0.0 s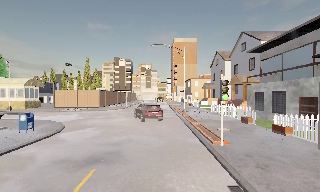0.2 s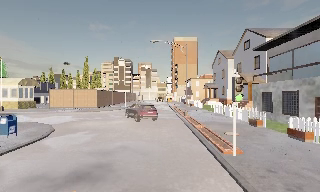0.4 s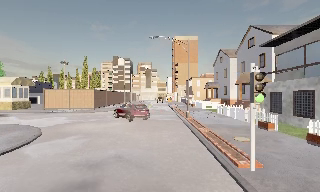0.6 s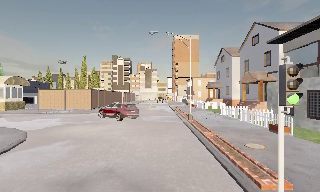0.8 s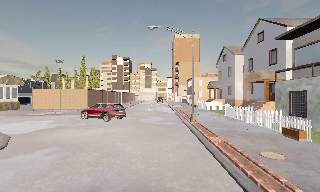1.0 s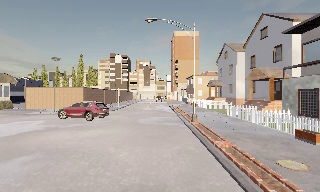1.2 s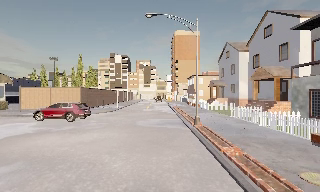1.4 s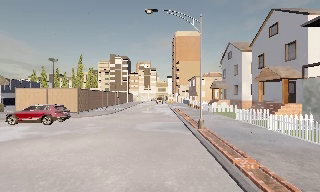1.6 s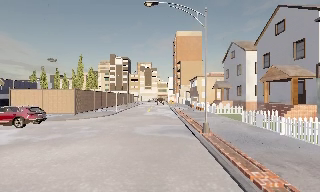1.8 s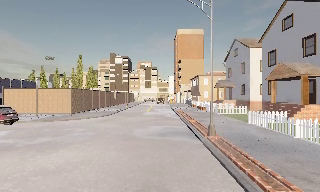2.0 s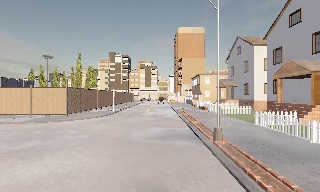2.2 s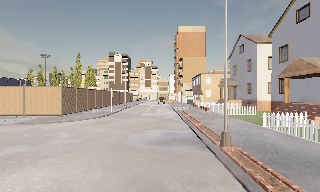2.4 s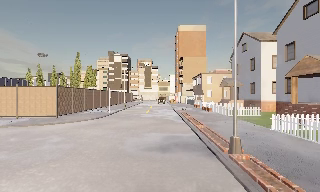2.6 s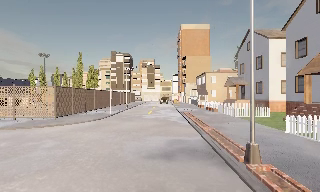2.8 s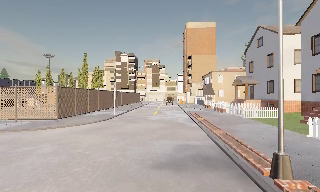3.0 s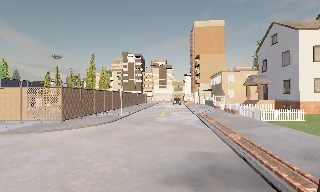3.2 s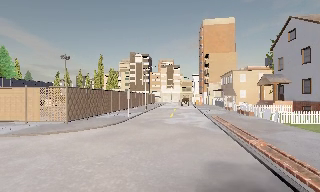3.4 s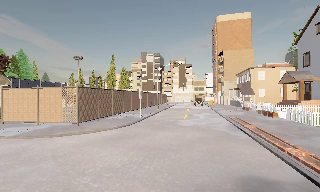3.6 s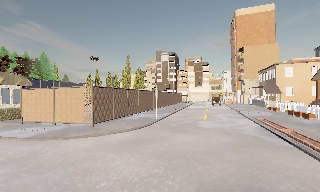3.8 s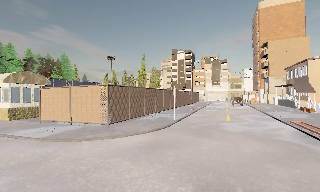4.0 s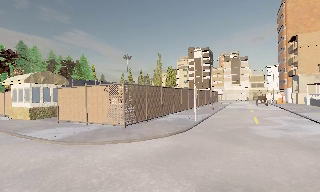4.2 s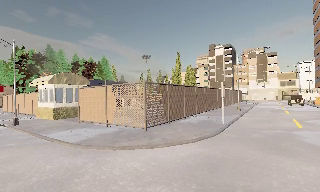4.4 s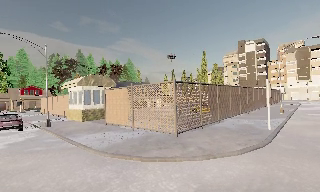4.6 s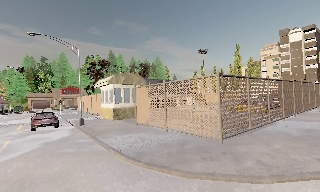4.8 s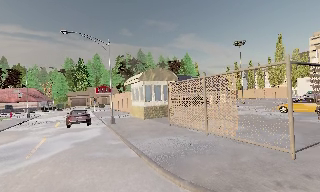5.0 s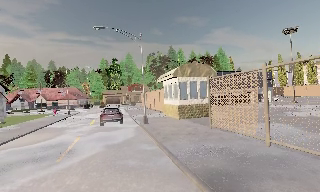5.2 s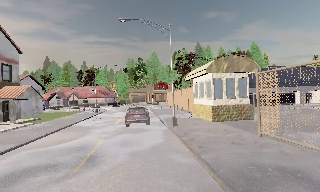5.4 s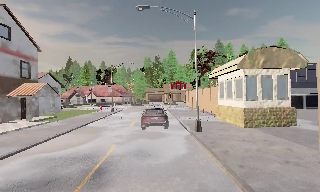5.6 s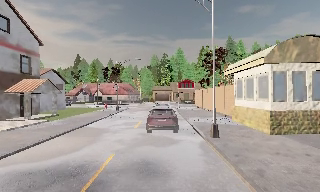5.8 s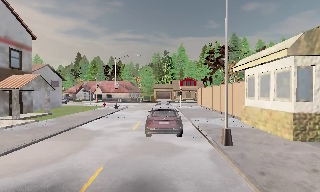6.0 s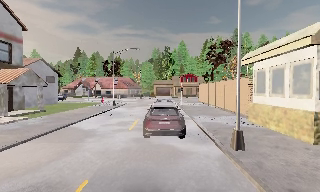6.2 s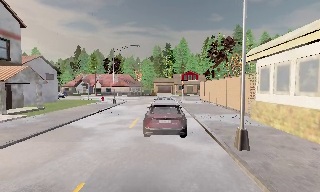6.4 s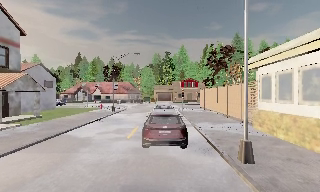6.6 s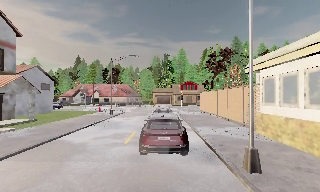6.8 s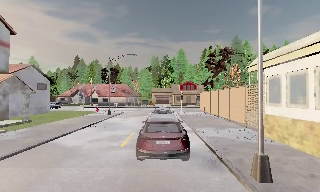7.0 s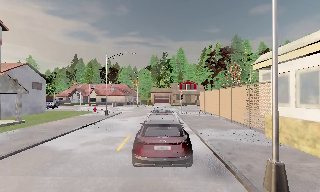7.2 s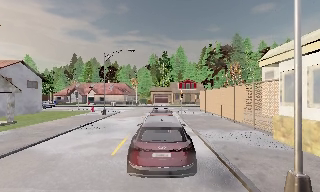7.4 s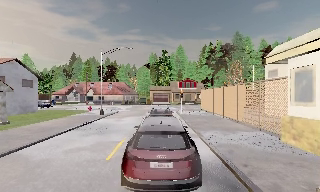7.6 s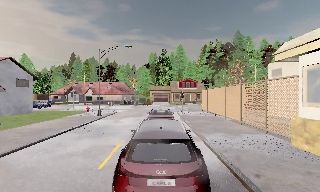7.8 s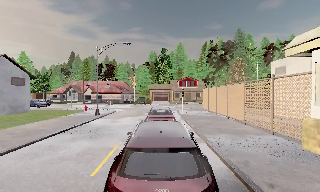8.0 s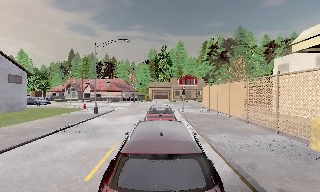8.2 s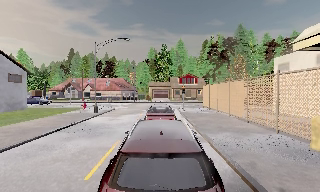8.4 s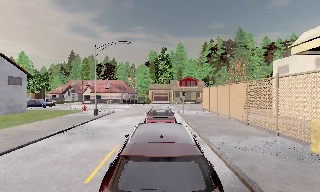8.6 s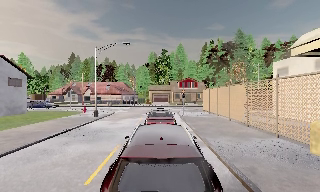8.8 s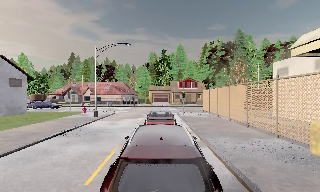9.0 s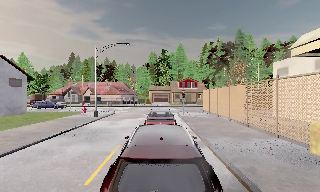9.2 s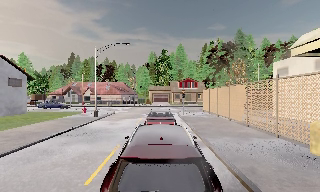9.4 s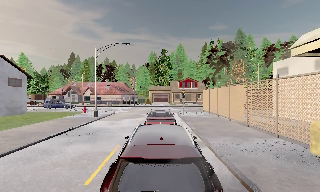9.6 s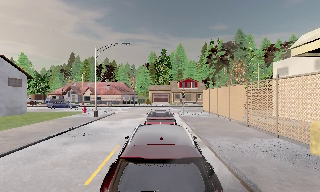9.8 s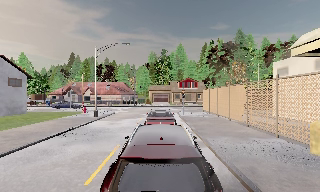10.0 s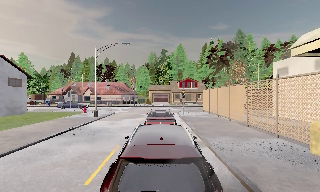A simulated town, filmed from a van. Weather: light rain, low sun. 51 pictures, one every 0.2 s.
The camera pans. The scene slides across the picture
to the right.
The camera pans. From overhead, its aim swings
counterclockwise.
0.0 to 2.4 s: The camera travels forward, about 11 m, so what stands in front looms larger.
2.4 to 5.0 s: The scene slides to the right, as the camera pans about 75 degrees to its left. It travels forward, about 14 m. It gains speed.
5.0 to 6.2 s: The scene slides to the right, as the camera pans about 20 degrees to its left. It travels forward, about 7 m, so what stands in front looms larger. It loses speed.
6.2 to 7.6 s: The camera travels forward, about 3.5 m, so what stands in front looms larger. It gains speed.
7.6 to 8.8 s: The camera travels forward, about 1 m, so what stands in front looms larger. It loses speed.
8.8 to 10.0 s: The camera keeps its place and its aim.
The film runs forward here.
